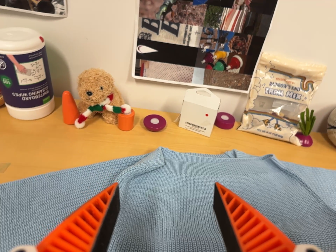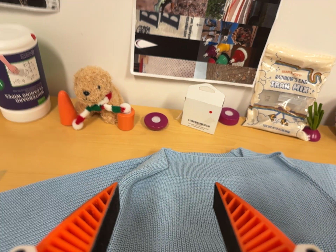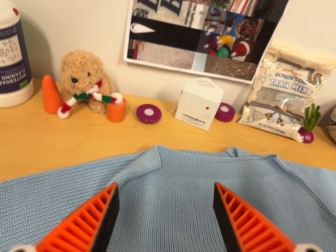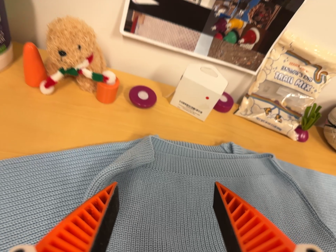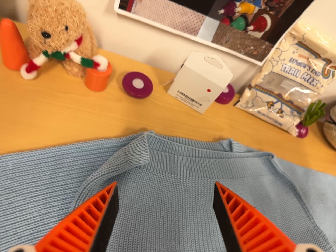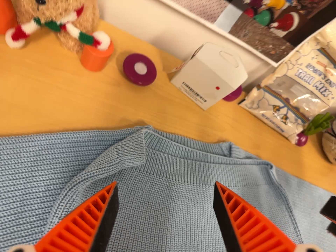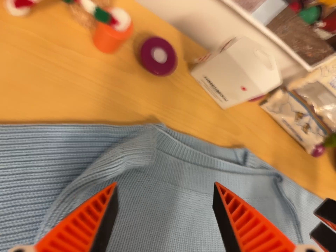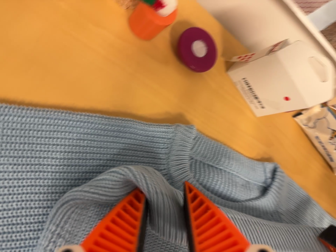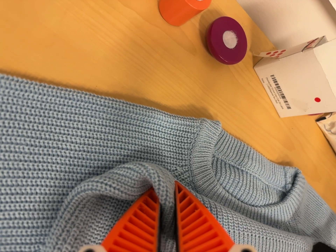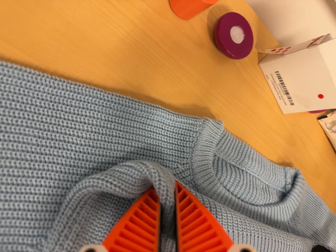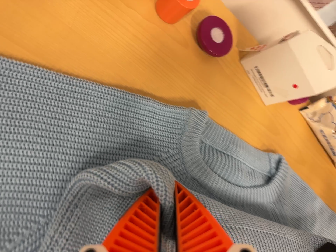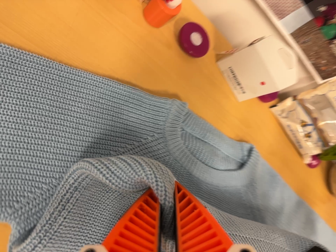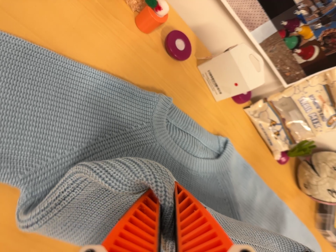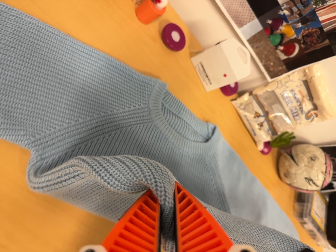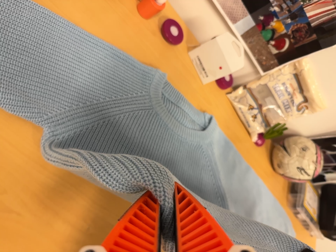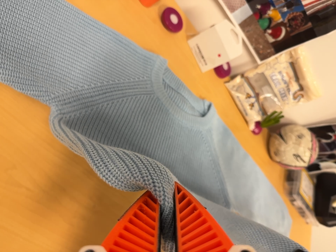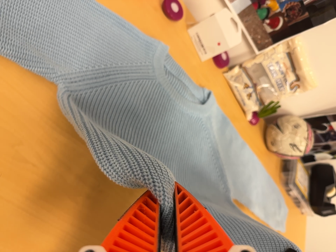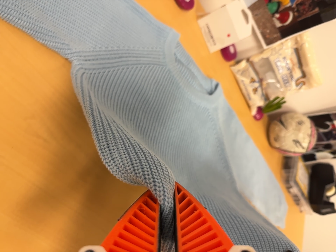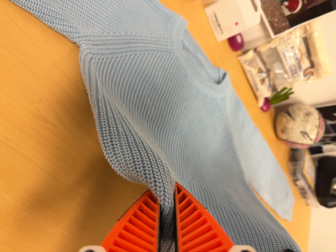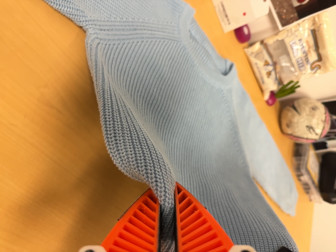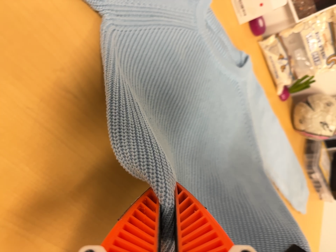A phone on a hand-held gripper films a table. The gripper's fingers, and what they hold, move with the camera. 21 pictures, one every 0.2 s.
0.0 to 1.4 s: The camera pans to its right by about 10 degrees. It travels forward, toward the top of its view and to its left, about 32 cm. Its aim tips toward the bottom of its view by about 35 degrees. It rolls about its line of sight by about 35 degrees, and the scene rotates clockwise.
1.4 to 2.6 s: The camera travels backward and toward the bottom of its view, about 20 cm, so what stands in front gets smaller.
2.6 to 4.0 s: The camera travels toward the bottom of its view and to its left, about 16 cm, so close, fixed things drift upward.
The film runs backward here.
